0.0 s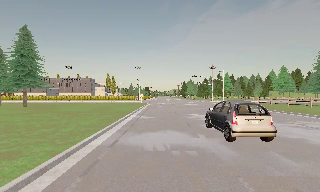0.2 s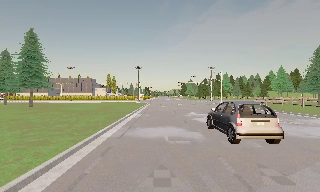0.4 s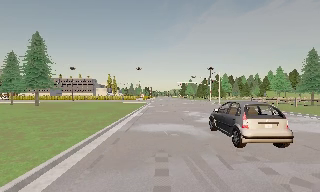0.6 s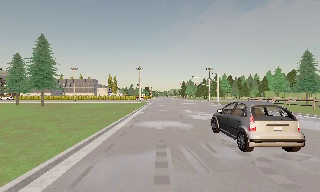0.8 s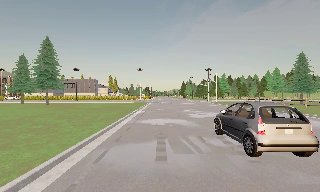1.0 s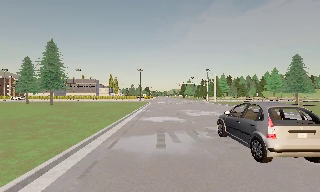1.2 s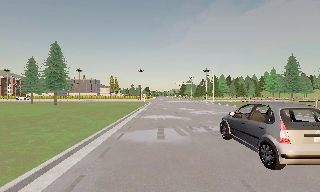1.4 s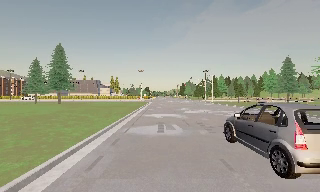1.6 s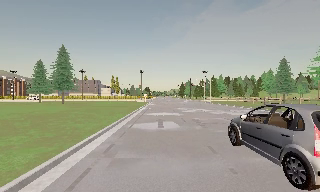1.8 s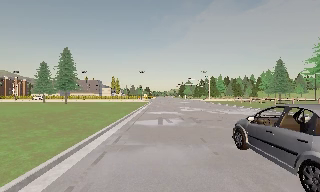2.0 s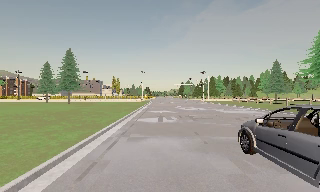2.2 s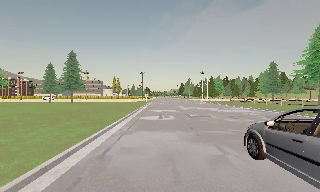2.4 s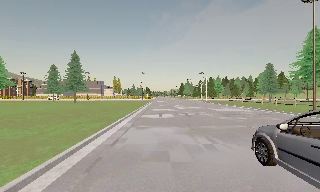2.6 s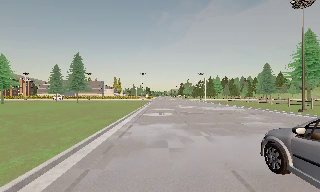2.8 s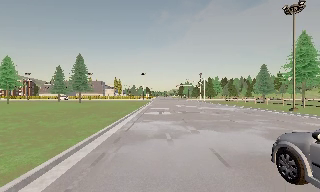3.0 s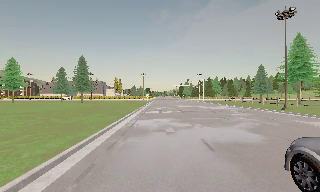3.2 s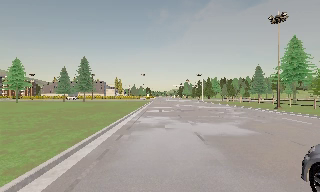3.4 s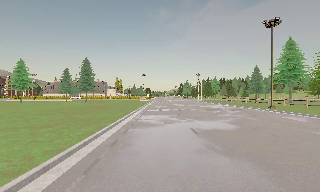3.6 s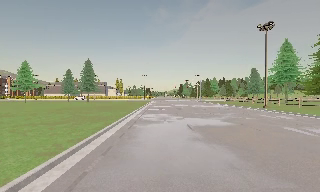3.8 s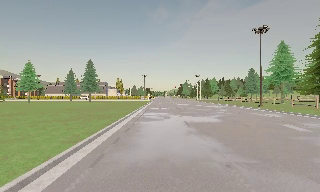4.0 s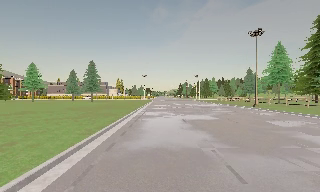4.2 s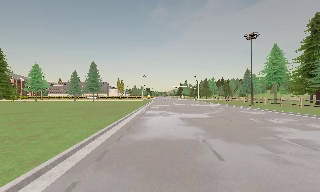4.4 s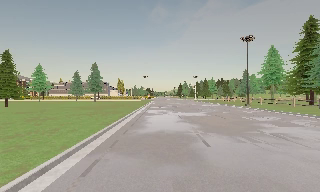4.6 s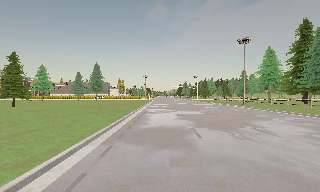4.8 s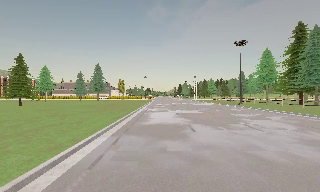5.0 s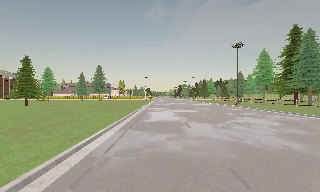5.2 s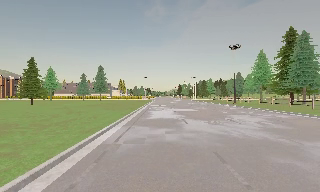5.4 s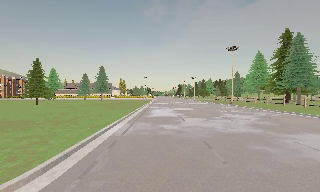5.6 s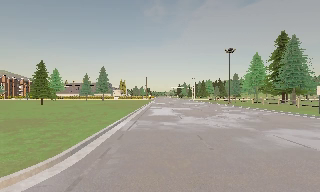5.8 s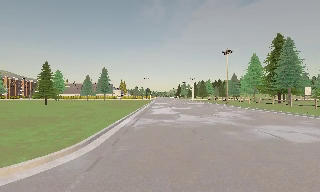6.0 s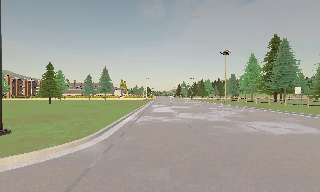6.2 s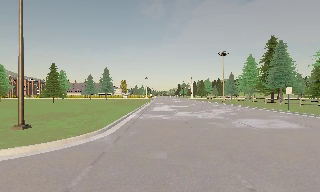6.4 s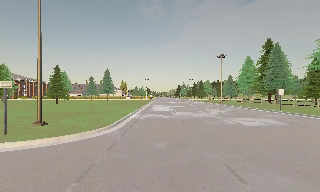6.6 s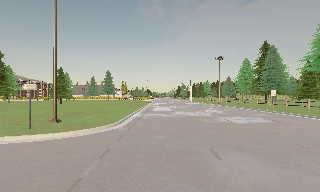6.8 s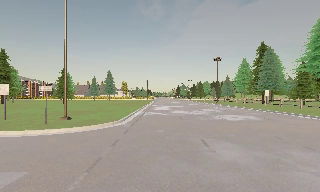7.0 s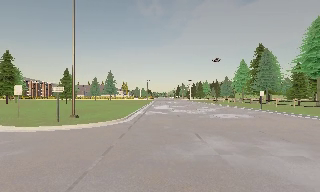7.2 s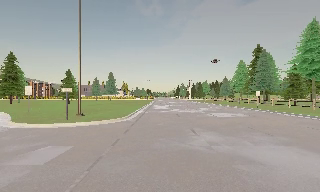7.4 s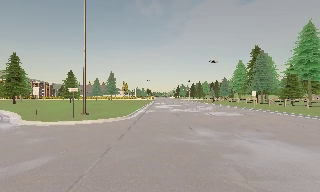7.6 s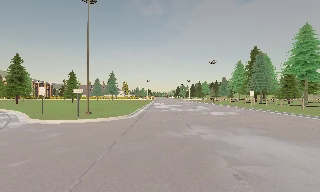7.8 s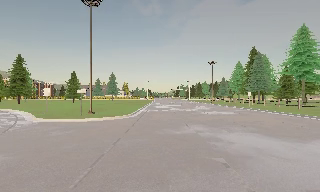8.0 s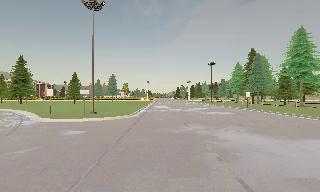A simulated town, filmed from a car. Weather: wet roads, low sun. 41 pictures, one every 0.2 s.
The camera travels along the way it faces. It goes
backward.
0.0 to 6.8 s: The camera travels backward, about 40 m, so what stands in front gets smaller.
6.8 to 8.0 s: The camera travels backward, about 5 m, so what stands in front gets smaller. It loses speed.
The film runs backward here.
